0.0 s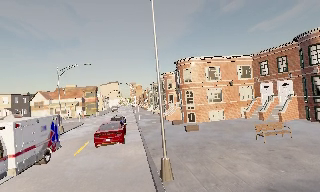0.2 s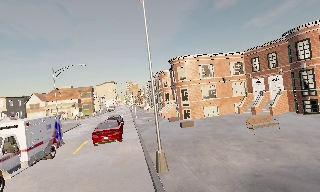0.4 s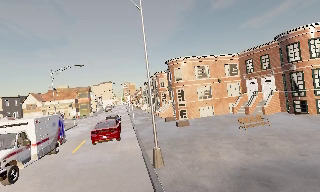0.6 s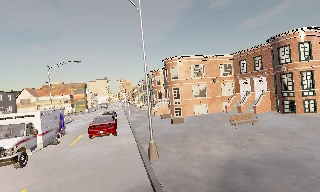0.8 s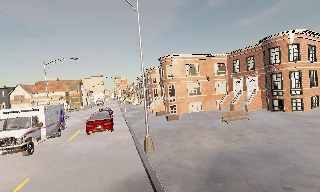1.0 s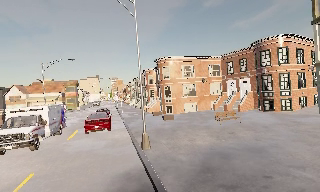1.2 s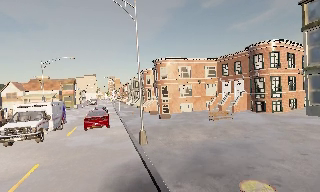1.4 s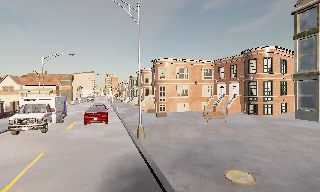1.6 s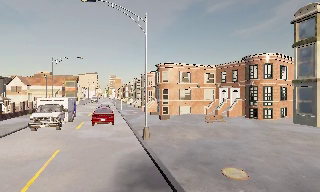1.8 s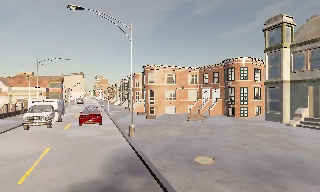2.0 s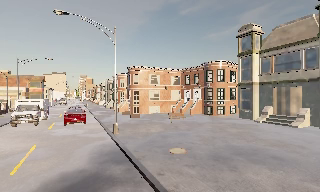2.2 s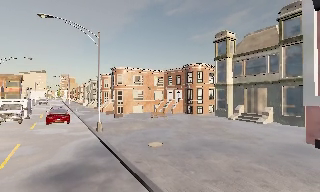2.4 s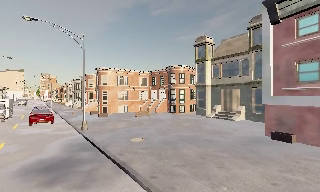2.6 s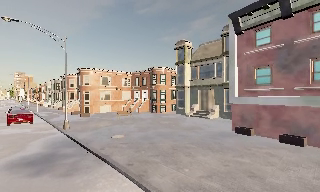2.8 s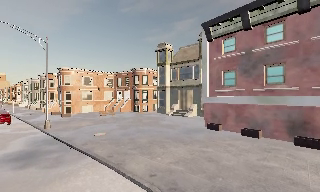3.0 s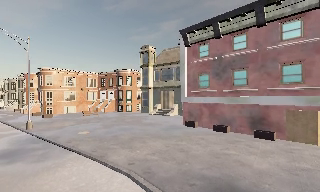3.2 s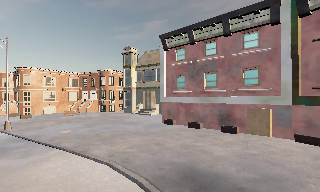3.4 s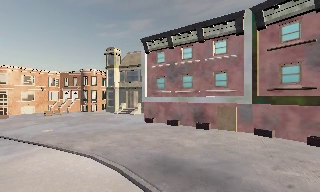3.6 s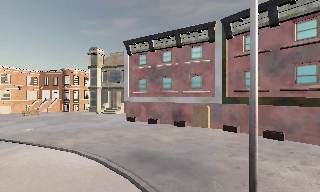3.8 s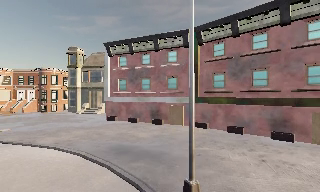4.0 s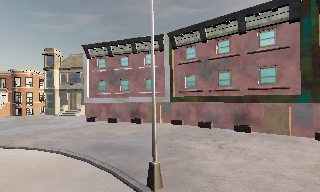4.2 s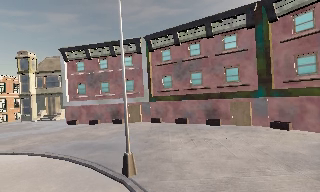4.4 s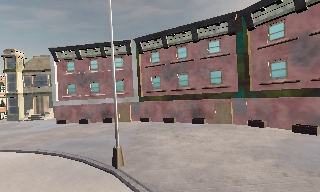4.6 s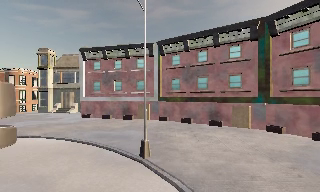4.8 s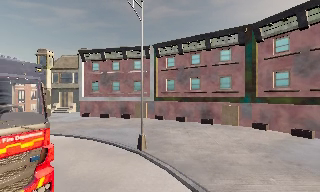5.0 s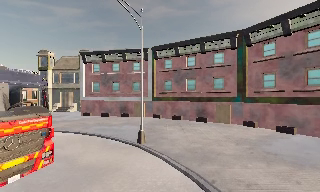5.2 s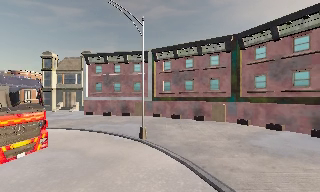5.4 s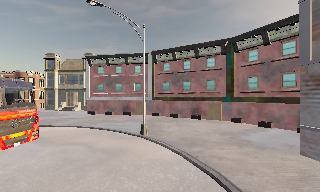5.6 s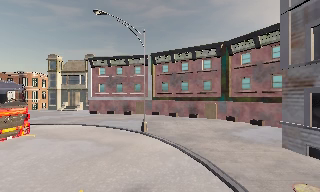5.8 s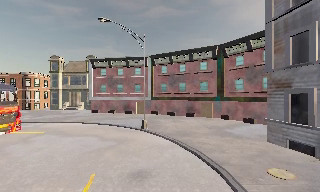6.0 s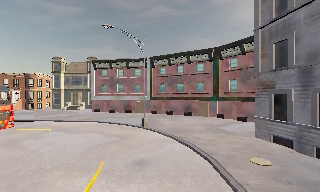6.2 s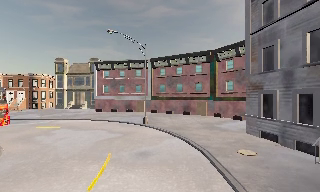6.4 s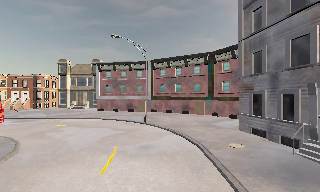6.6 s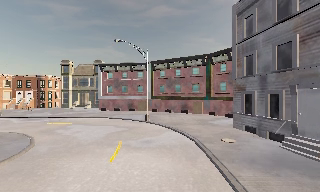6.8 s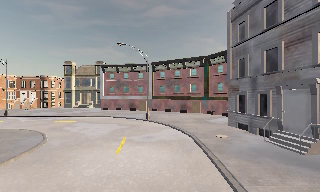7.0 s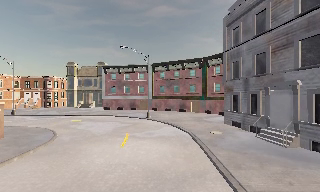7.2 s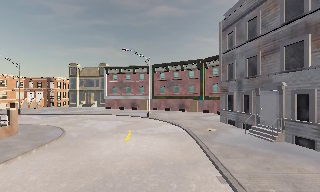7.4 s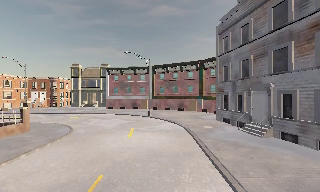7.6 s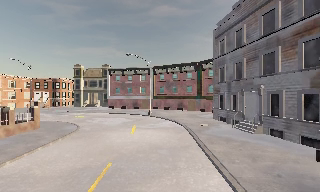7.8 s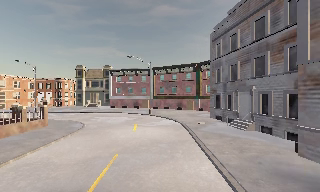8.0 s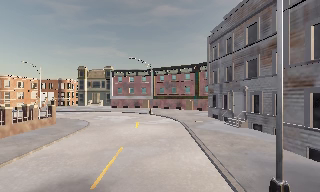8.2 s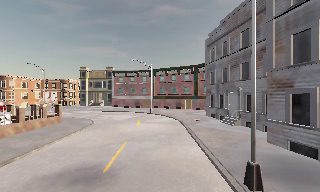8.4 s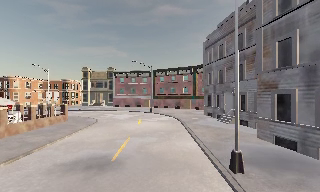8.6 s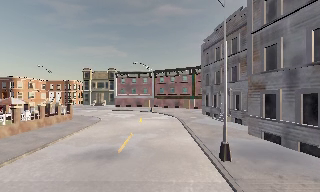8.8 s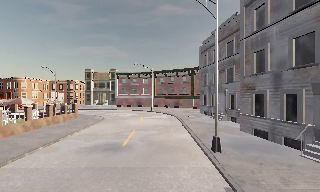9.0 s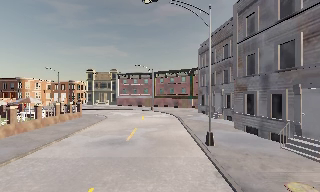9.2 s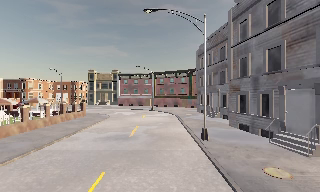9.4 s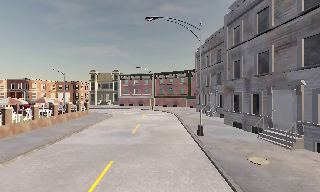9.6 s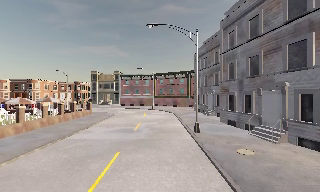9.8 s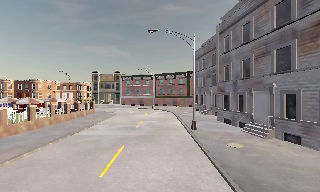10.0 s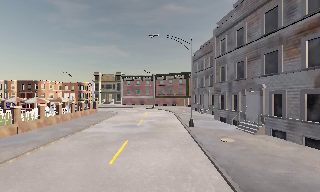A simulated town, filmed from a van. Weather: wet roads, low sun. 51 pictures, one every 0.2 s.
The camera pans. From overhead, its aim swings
clockwise.
The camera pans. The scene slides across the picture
to the left.
0.0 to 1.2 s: The camera travels backward, about 2.5 m, so what stands in front gets smaller.
1.2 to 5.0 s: The camera swings to its right by about 70 degrees, and the scene slides to the left. It travels backward, about 18 m.
5.0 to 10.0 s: The camera travels backward, about 25 m, so what stands in front gets smaller.
The film runs backward here.
